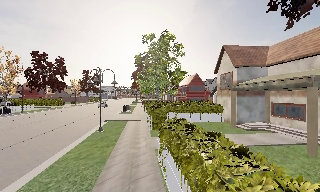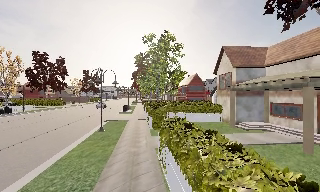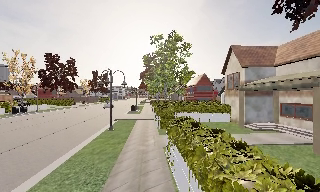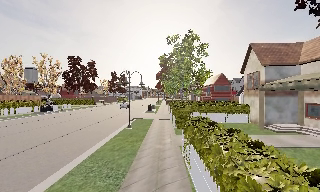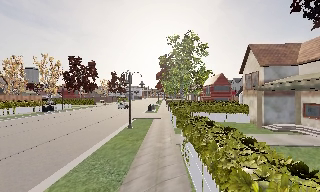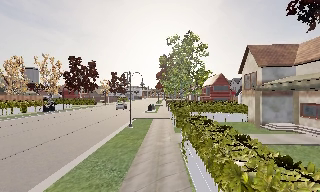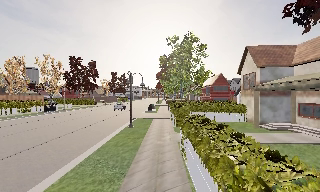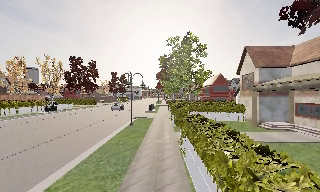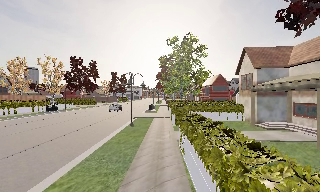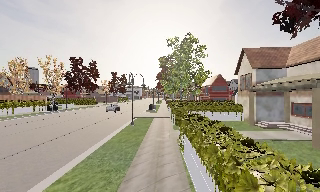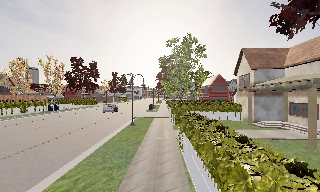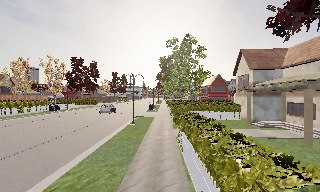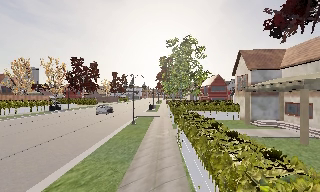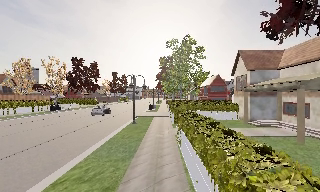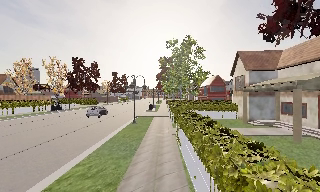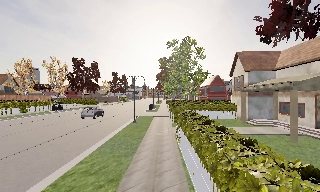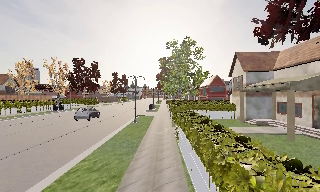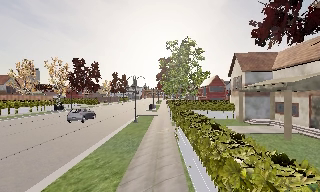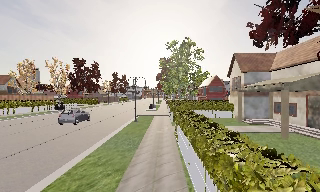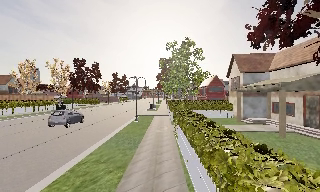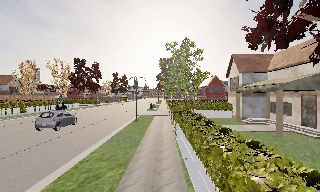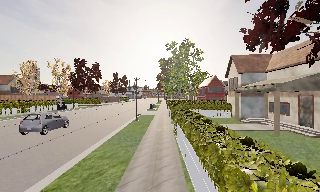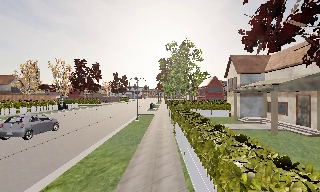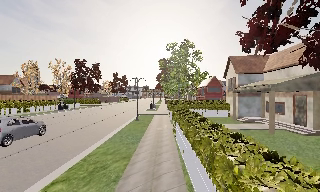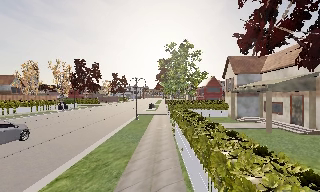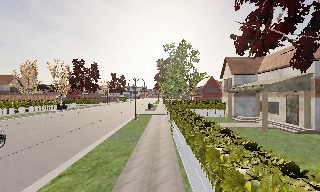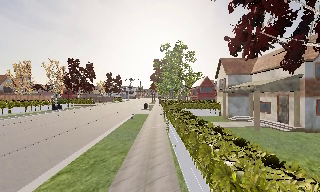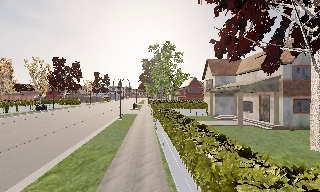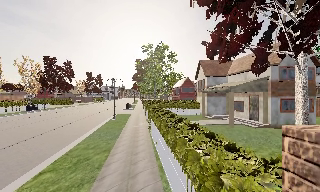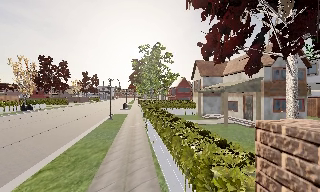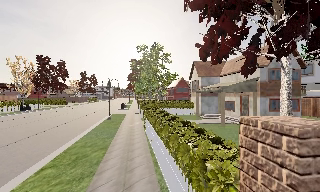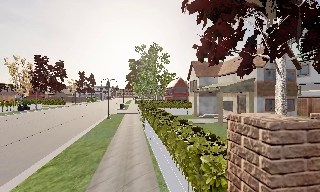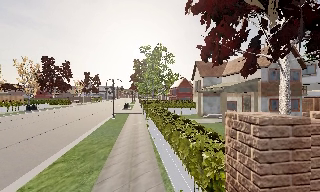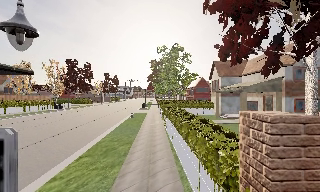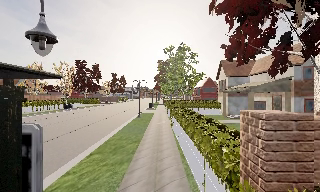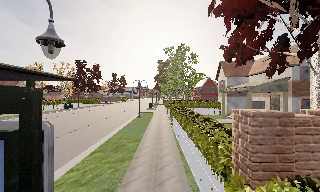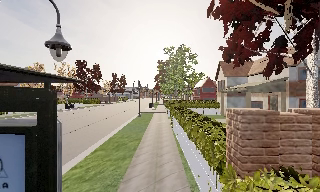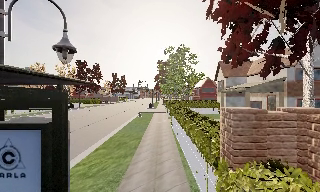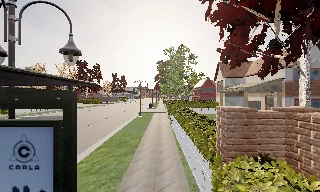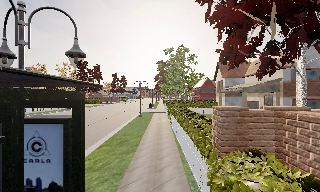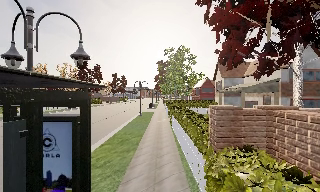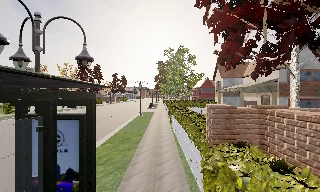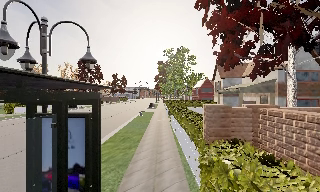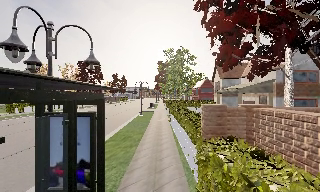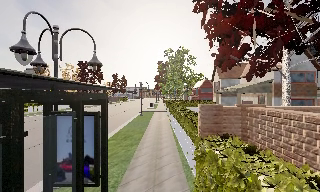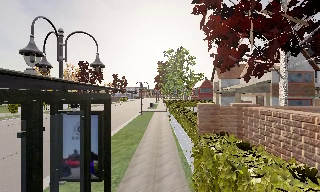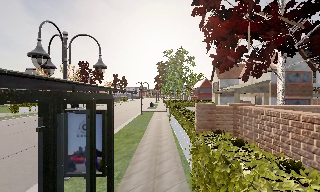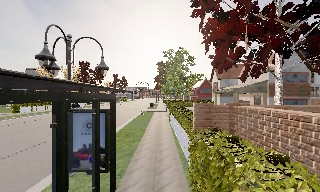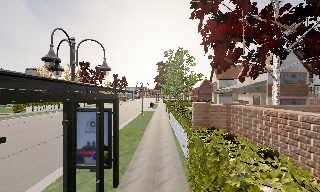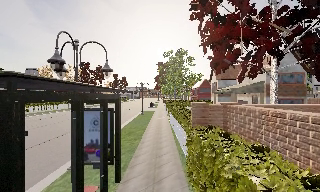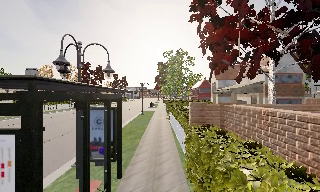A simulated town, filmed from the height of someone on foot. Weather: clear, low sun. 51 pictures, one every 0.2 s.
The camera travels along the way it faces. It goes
backward.
0.0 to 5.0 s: The camera travels backward, about 6 m, so what stands in front gets smaller.
5.0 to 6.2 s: The camera pans to its right, which is clockwise from overhead, by about 10 degrees. It travels backward, about 1.5 m, so what stands in front gets smaller.
6.2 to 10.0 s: The camera travels backward, about 4.5 m, so what stands in front gets smaller.
The film runs backward here.
